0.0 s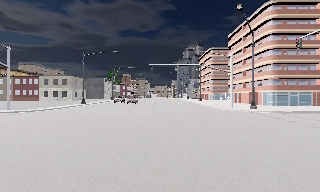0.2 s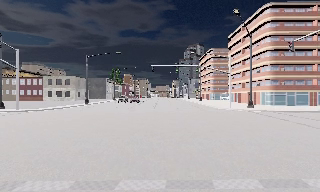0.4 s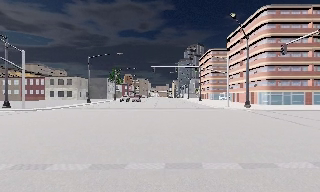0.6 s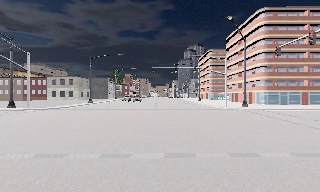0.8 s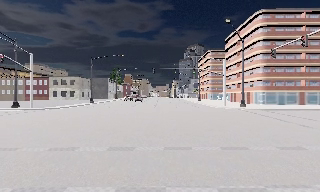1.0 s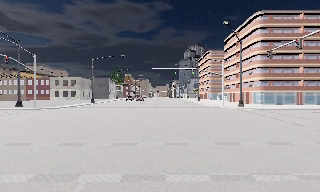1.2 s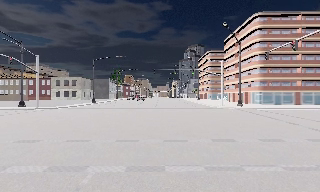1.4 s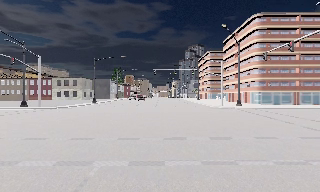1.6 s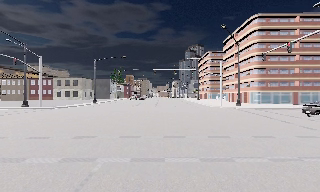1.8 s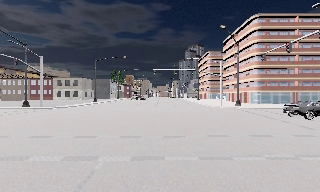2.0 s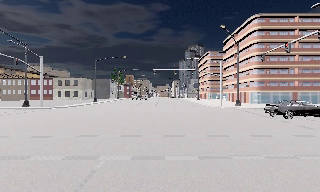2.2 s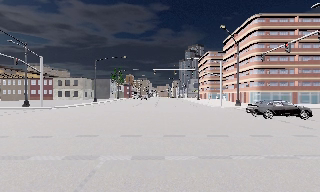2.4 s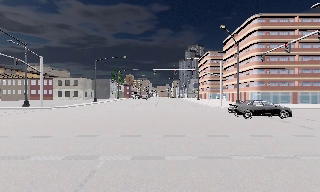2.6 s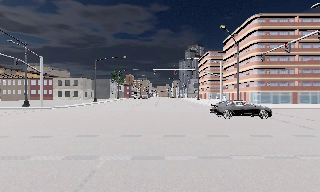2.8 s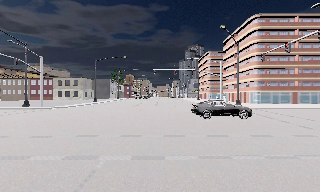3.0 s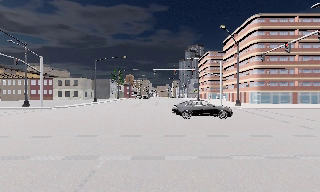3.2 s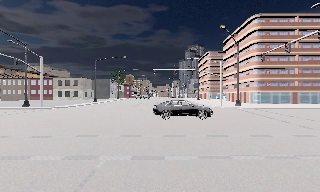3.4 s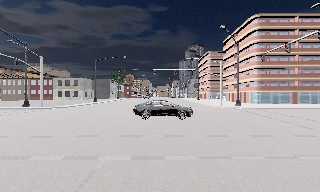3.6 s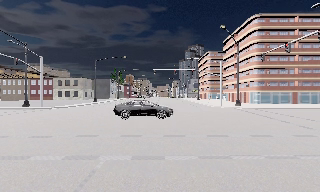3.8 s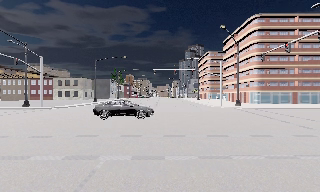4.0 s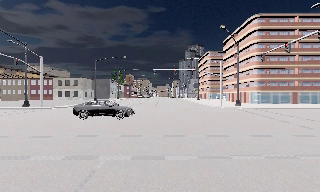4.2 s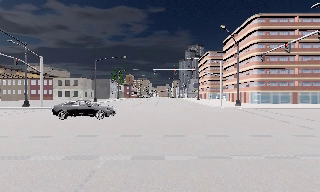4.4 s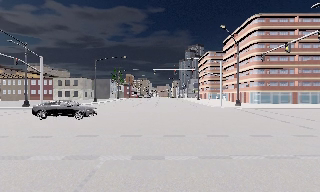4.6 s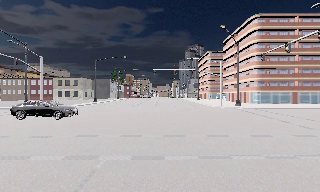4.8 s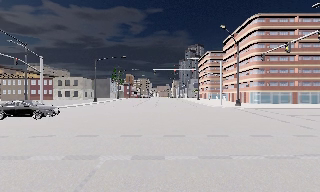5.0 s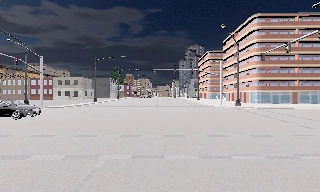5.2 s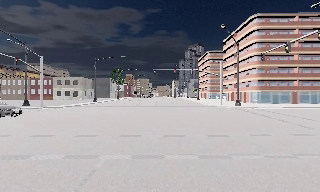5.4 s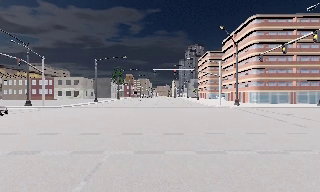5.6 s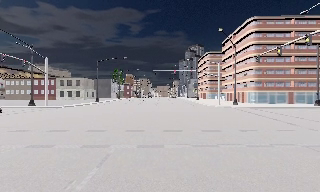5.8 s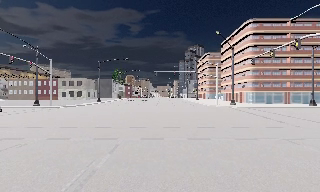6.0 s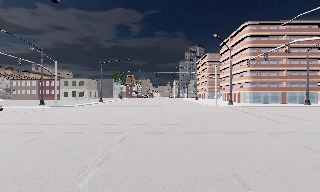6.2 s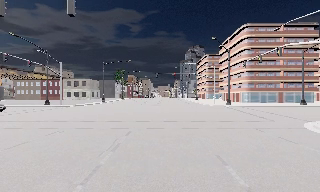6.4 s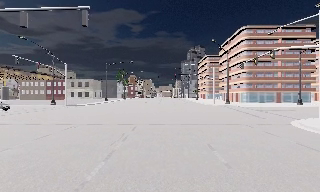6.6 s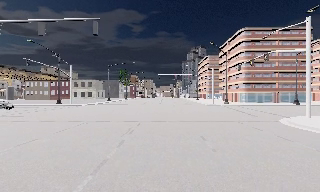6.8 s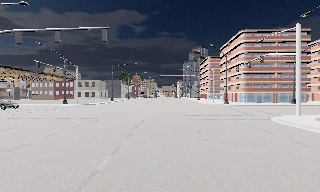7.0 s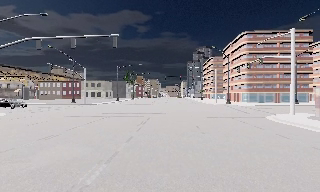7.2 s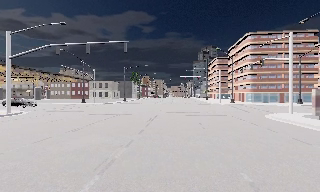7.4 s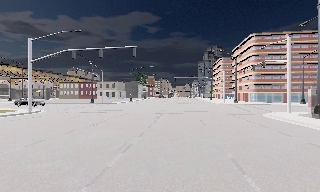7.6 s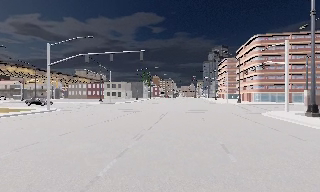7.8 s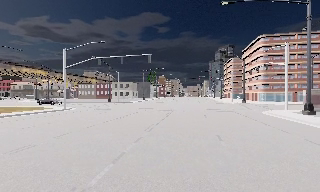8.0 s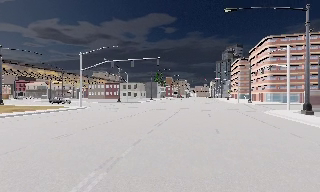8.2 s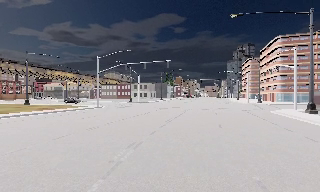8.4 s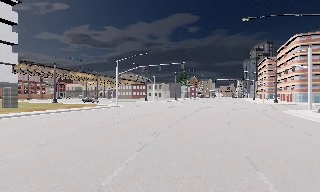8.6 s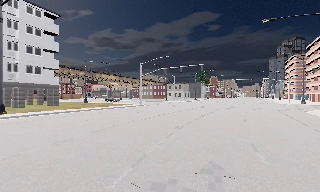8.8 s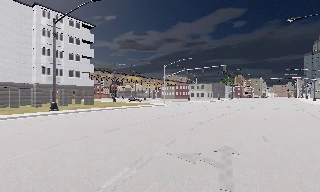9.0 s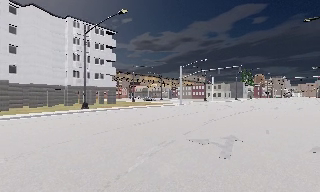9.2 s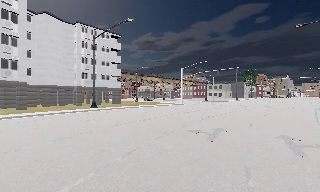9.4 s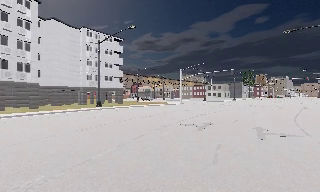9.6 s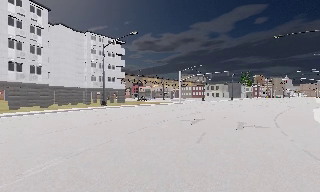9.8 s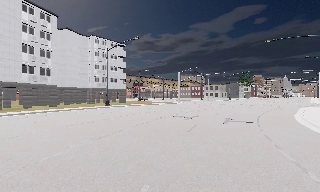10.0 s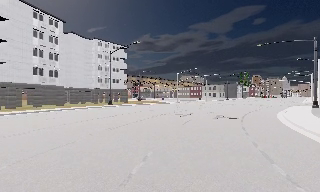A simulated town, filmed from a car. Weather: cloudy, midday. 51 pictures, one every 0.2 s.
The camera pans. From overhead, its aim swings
counterclockwise.
The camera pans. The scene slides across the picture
to the right.
0.0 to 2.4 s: The camera travels backward, about 5 m, so what stands in front gets smaller. It loses speed.
2.4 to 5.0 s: The camera keeps its place and its aim.
5.0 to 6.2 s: The camera travels backward, about 4.5 m, so what stands in front gets smaller. It gains speed.
6.2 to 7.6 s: The camera travels backward, about 9 m, so what stands in front gets smaller.
7.6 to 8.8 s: The camera swings to its left by about 30 degrees, and the scene slides to the right. It travels backward, about 10 m, so what stands in front gets smaller.
8.8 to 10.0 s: The camera travels backward, about 11 m, so what stands in front gets smaller.
The film runs backward here.
